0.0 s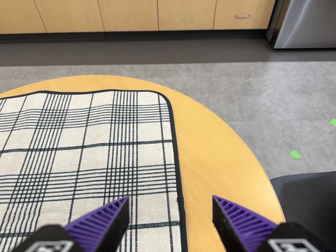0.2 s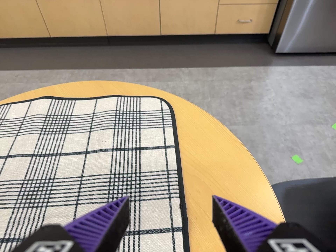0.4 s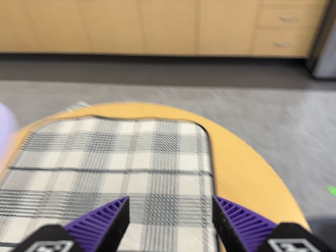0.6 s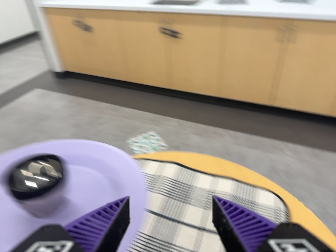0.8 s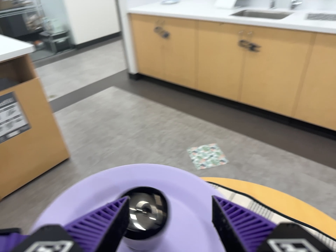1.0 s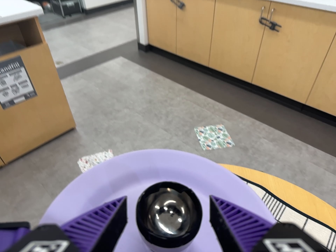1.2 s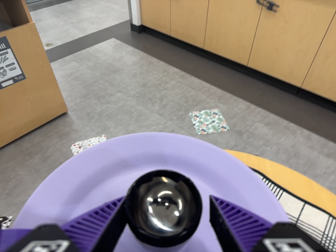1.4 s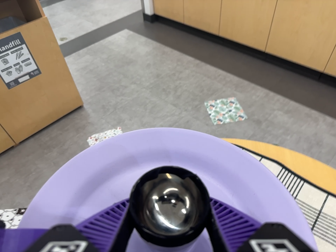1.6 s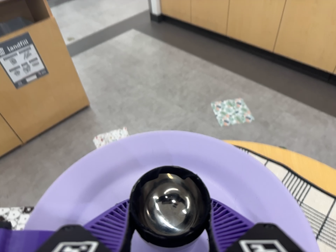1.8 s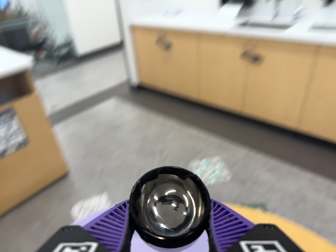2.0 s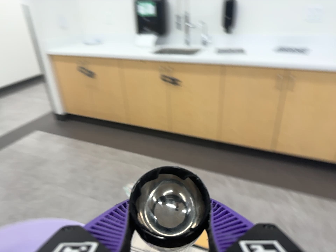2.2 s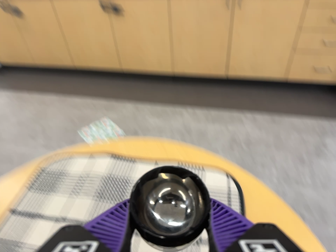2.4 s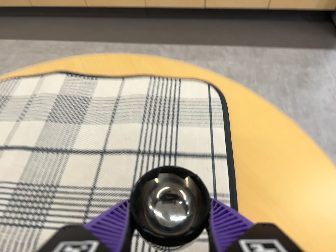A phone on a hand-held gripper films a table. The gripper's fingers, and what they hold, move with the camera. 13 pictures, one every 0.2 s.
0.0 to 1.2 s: The camera swings to its left by about 35 degrees, and the scene slides to the right. It travels to its left and toward the top of its view, about 24 cm, so close, fixed things drift to the right. It rolls about its line of sight by about 30 degrees, and the scene rotates clockwise.
1.2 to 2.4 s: The camera swings to its right by about 25 degrees, and the scene slides to the left. It travels to its right, toward the bottom of its view and forward, about 30 cm, so close, fixed things drift to the left. It rolls about its line of sight by about 20 degrees, and the scene rotates counterclockwise.
The film runs forward here.
